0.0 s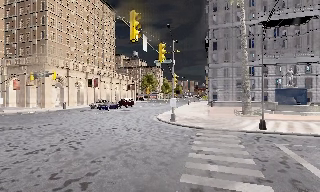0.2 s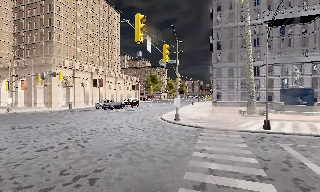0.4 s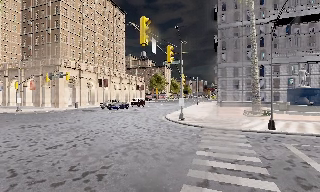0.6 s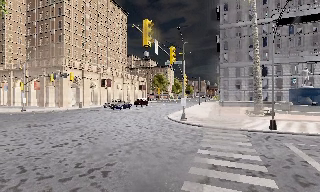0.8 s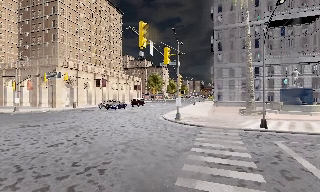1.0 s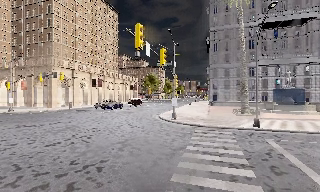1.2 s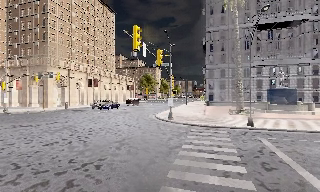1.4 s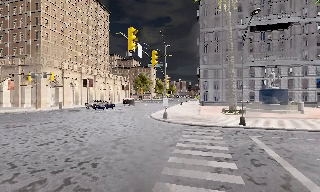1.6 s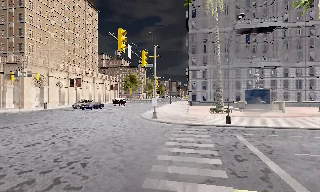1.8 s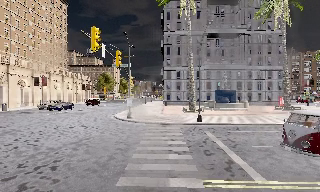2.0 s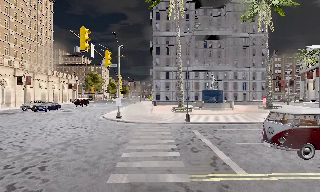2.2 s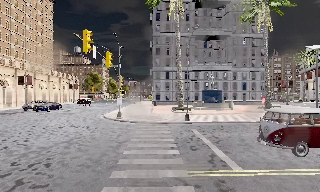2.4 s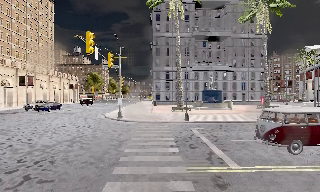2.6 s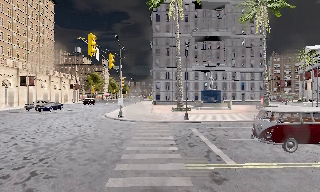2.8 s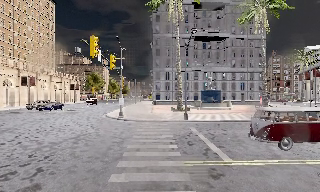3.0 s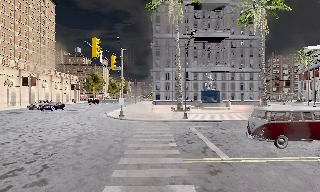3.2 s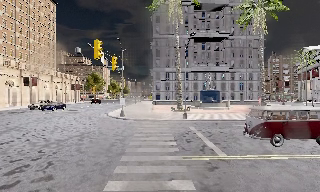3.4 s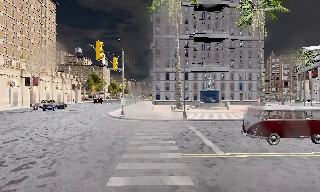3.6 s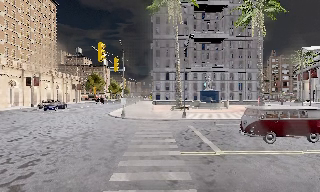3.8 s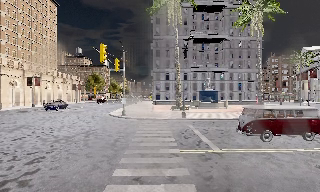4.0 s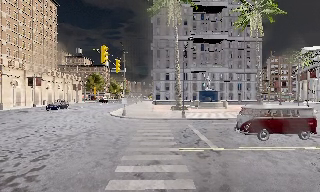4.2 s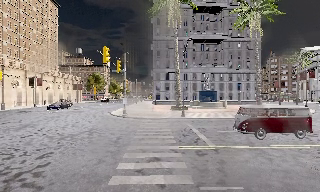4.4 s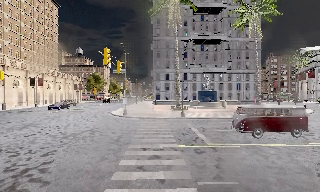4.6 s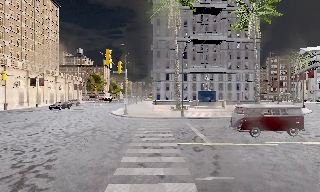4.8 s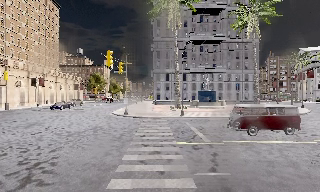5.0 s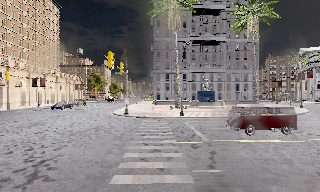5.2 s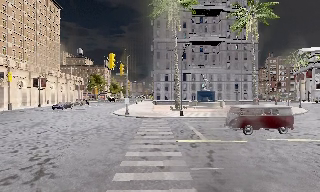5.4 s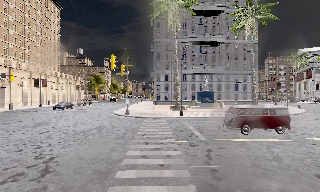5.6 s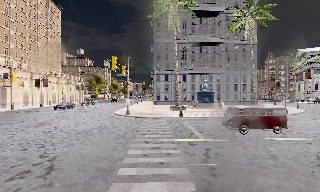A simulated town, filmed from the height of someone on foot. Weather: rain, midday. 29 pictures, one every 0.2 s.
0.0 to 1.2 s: The camera travels backward, about 1 m, so what stands in front gets smaller.
1.2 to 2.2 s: The camera swings to its right by about 20 degrees, and the scene slides to the left. It travels backward, about 1 m, so what stands in front gets smaller.
2.2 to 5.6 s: The camera travels backward, about 4.5 m, so what stands in front gets smaller.
The film runs backward here.
